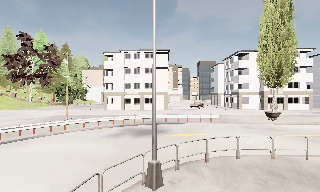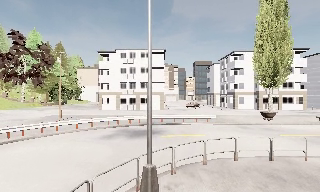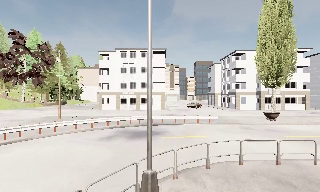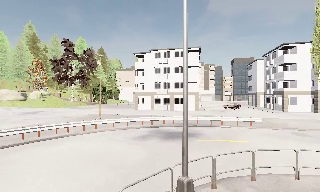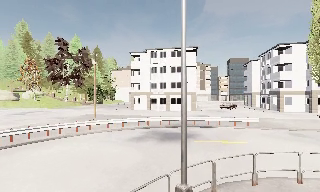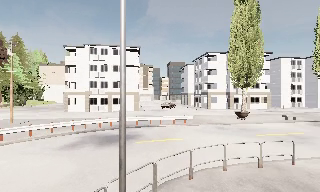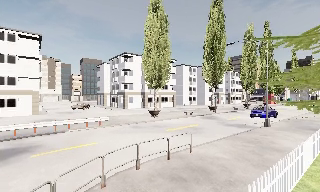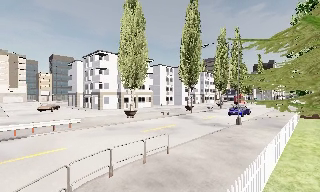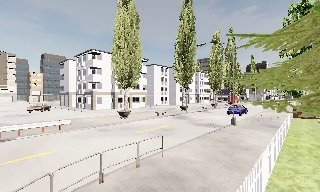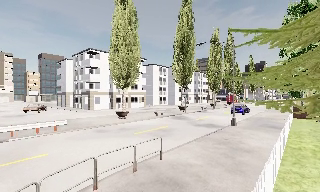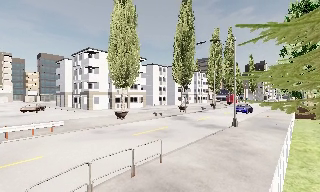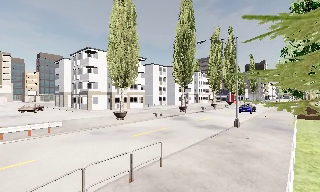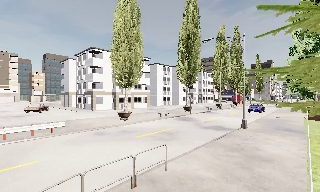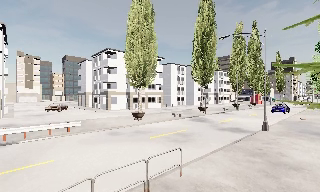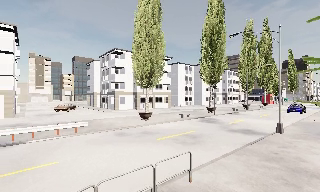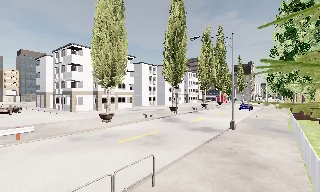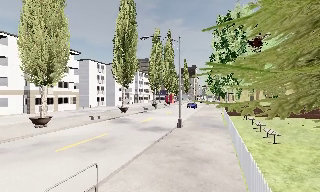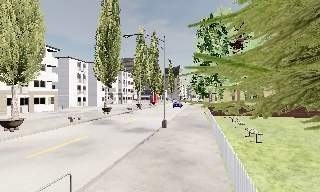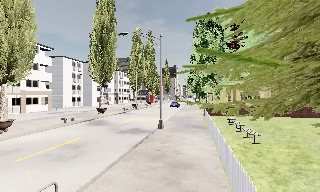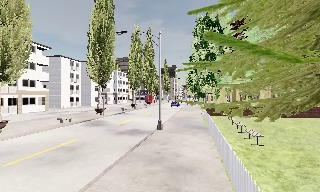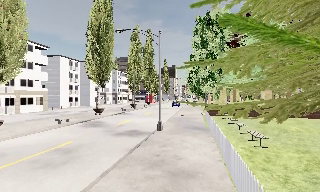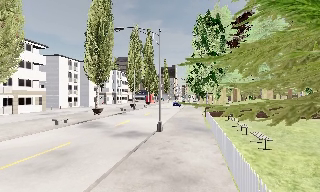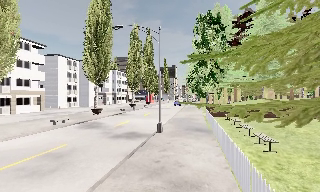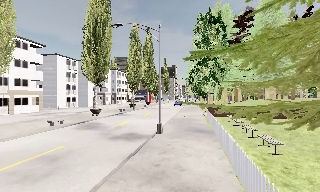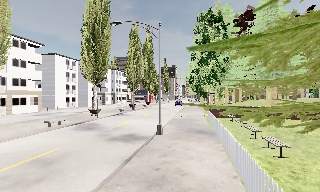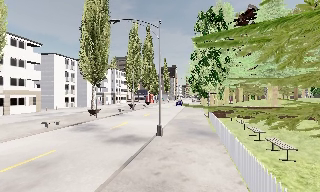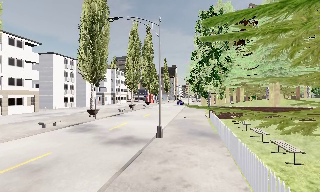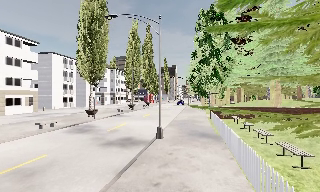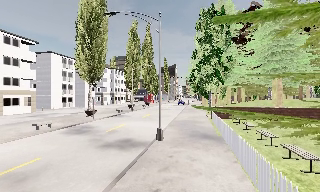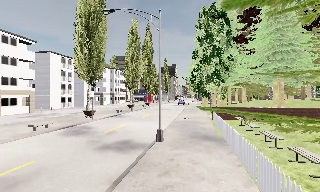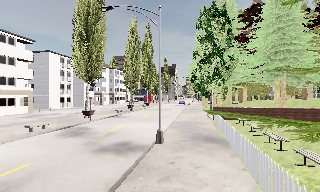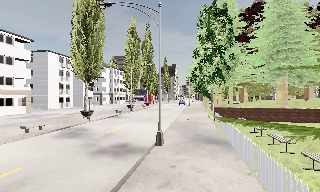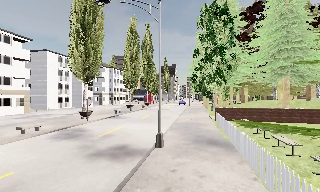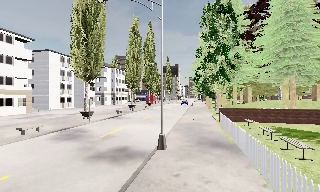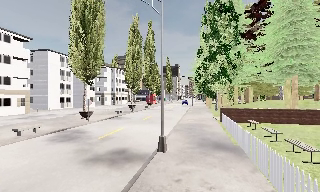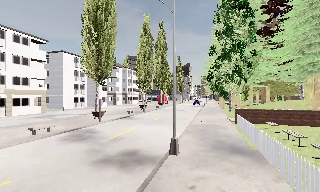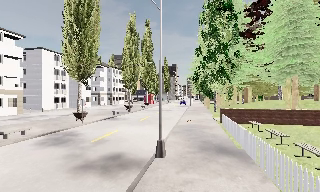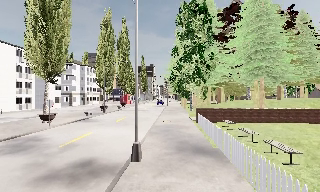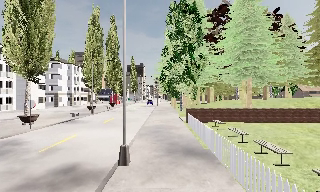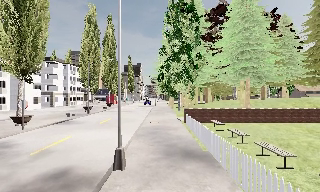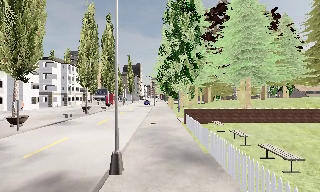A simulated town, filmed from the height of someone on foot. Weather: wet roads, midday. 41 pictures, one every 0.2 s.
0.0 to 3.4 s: The camera pans to its right, which is clockwise from overhead, by about 75 degrees. It travels forward, about 5 m.
3.4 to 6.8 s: The camera travels forward, about 5 m, so what stands in front looms larger.
6.8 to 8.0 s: The camera swings to its right by about 15 degrees, and the scene slides to the left. It travels forward, about 2 m, so what stands in front looms larger.
The film runs forward here.
